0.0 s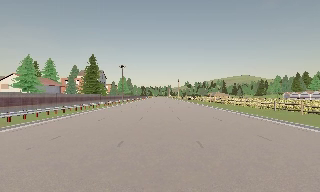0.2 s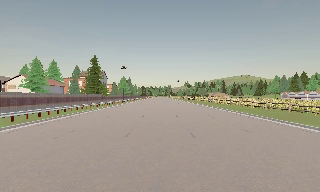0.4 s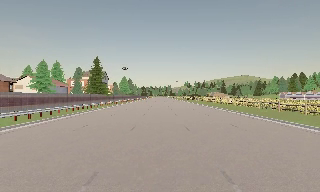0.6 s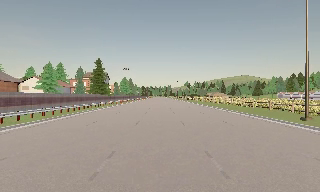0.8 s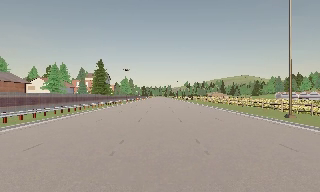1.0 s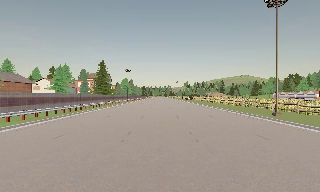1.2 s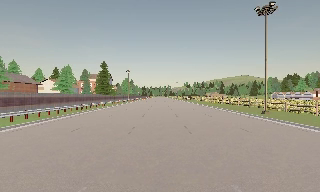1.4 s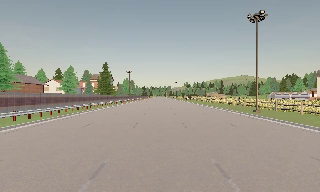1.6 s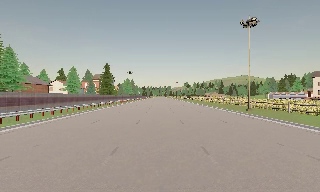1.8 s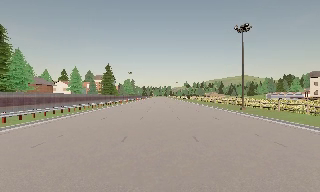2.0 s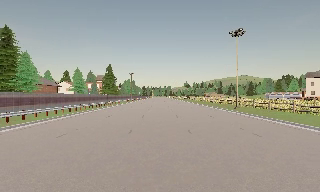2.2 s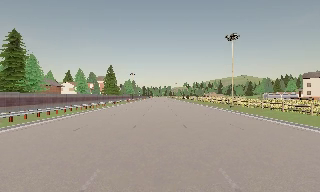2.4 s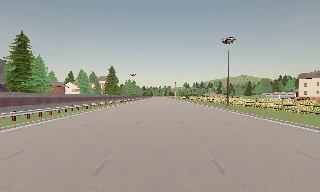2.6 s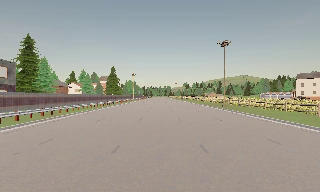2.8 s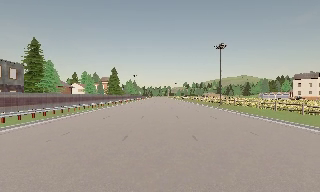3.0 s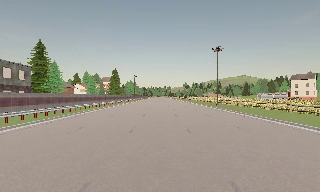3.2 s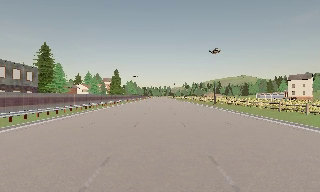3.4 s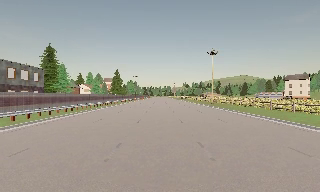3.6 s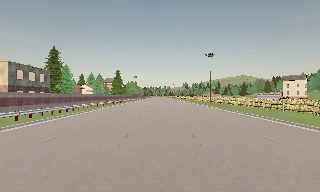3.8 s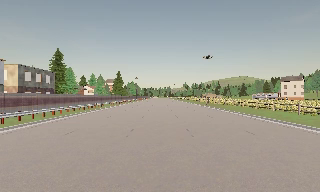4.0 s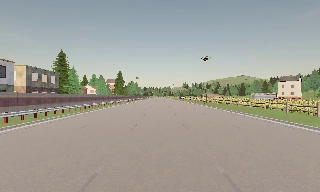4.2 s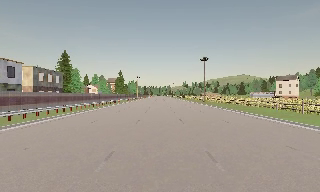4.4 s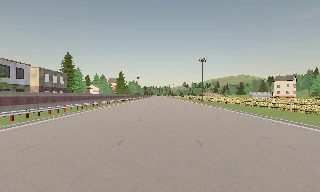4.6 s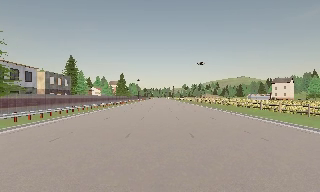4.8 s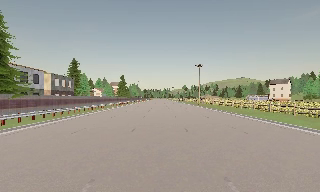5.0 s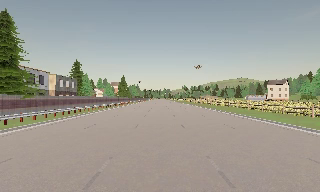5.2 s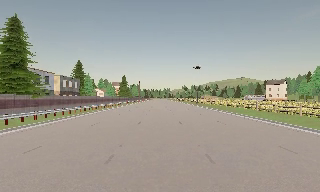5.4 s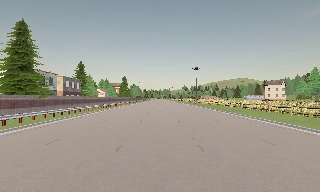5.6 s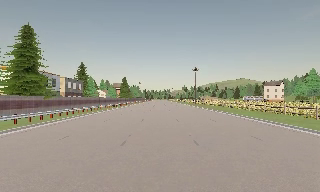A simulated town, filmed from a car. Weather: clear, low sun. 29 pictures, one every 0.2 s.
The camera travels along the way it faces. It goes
backward.
0.0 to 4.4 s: The camera travels backward, about 35 m, so what stands in front gets smaller.
4.4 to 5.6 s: The camera travels backward, about 9 m, so what stands in front gets smaller. It loses speed.
The film runs backward here.
